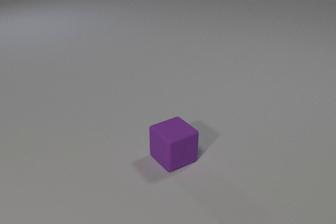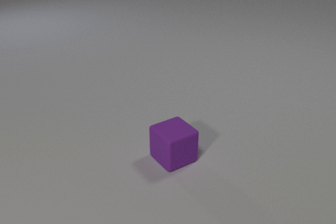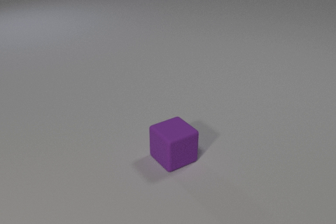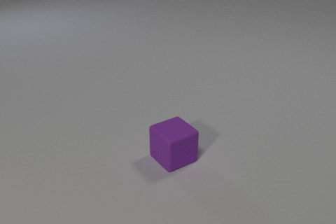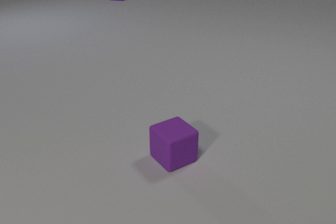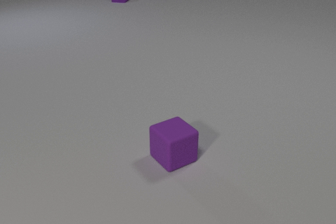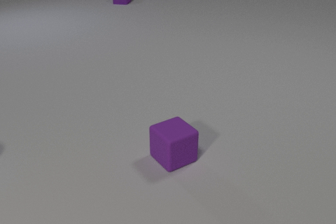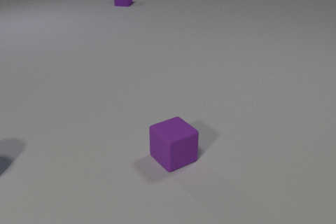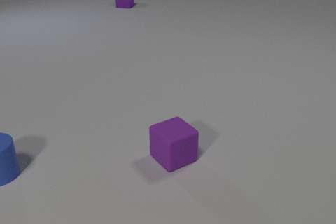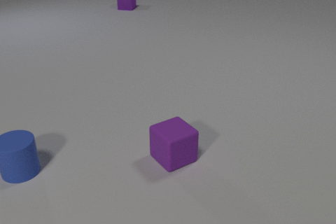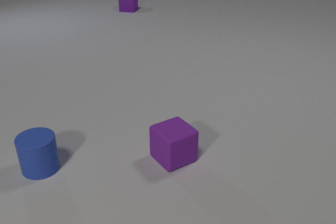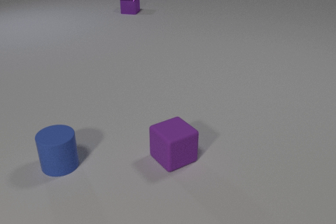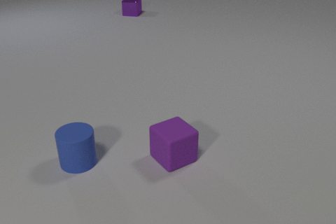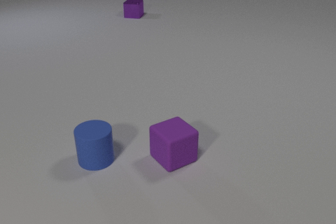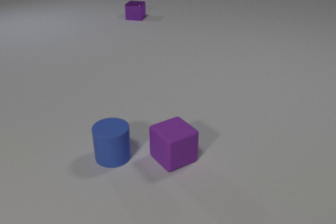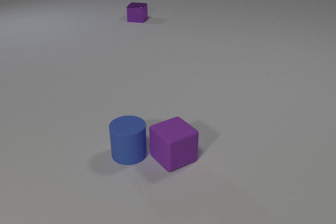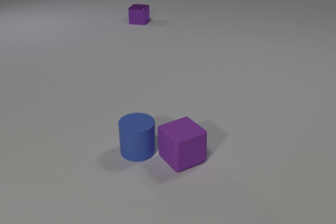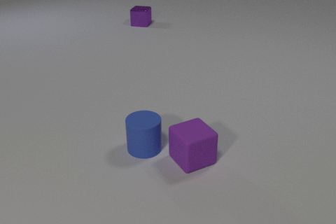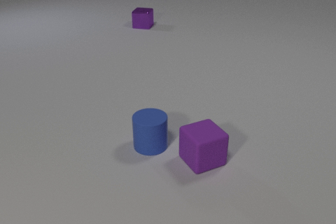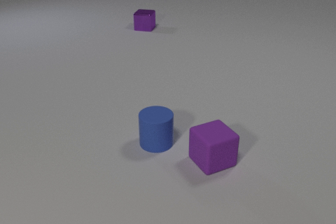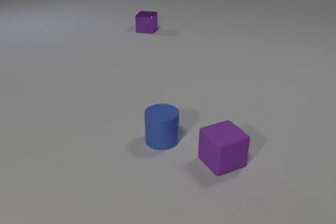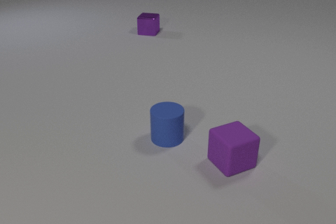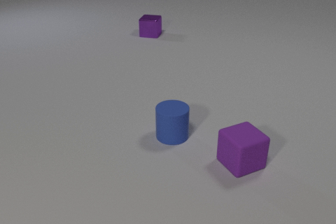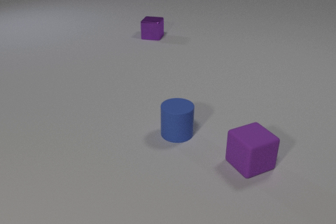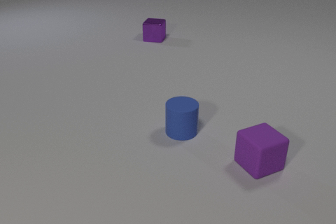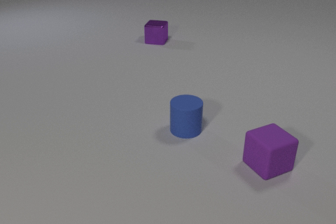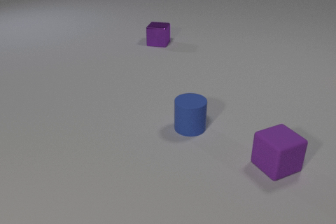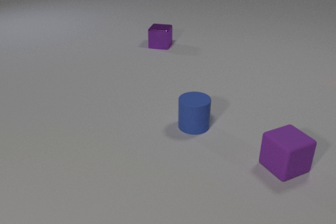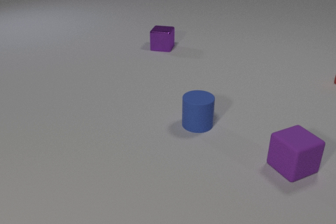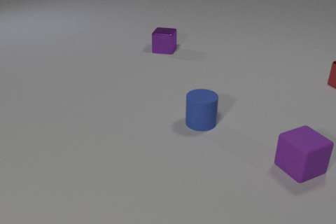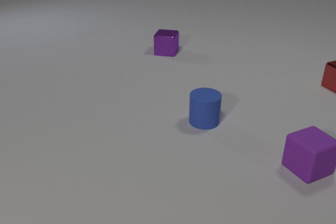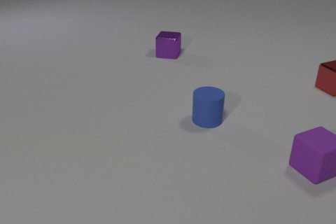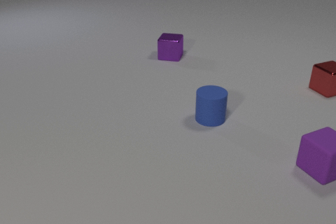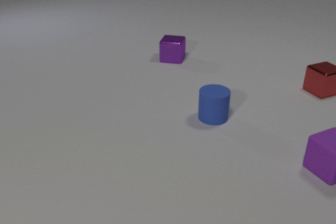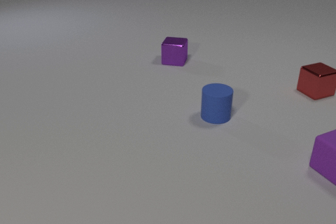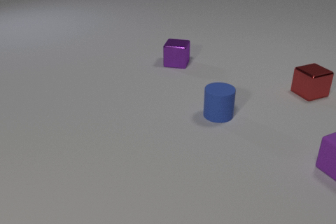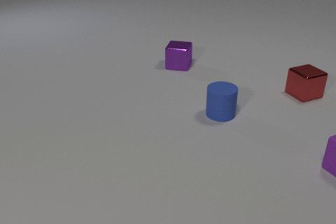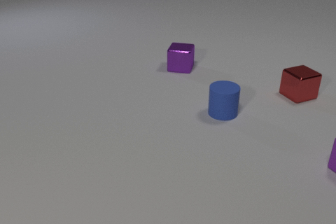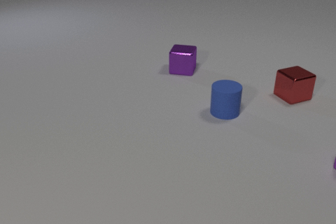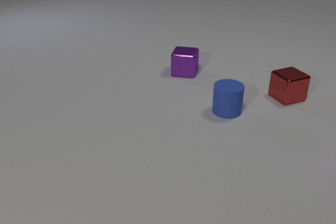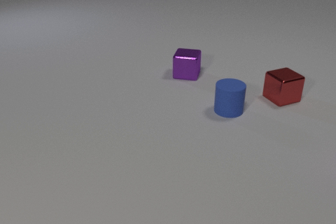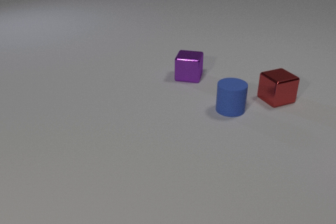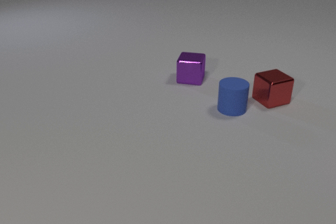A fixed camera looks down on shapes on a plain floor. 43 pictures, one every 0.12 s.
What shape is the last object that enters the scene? cube.
How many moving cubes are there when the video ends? 2.
How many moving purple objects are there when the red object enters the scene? 2.
0.00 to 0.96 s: The blue rubber cylinder comes in at the left edge, slides to the right. The purple metal cube comes in at the top edge, slides toward the camera.
0.96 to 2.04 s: The blue rubber cylinder slides to the right. The purple rubber cube slides to the right. The purple metal cube slides toward the camera. The blue rubber cylinder and the purple rubber cube collide.
2.04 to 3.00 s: The blue rubber cylinder slides to the right and away from the camera. The purple rubber cube slides to the right. The purple metal cube slides toward the camera.
3.00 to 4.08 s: The blue rubber cylinder slides to the right and away from the camera. The purple rubber cube slides to the right. The red metal cube comes in at the right edge, slides to the left and toward the camera. The purple metal cube slides toward the camera.
4.08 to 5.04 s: The blue rubber cylinder slides away from the camera and to the right. The purple rubber cube slides to the right, leaves at the right edge. The red metal cube slides to the left and toward the camera. The purple metal cube slides toward the camera.
